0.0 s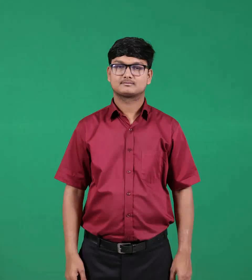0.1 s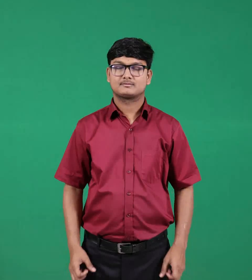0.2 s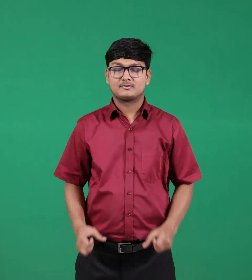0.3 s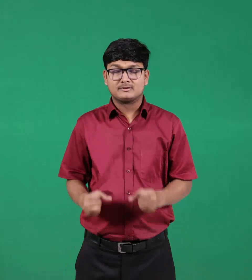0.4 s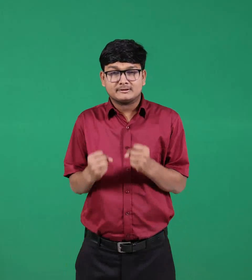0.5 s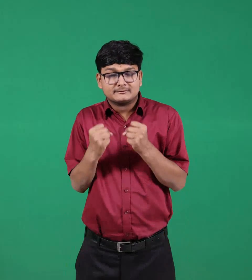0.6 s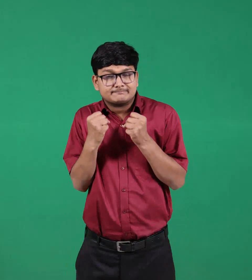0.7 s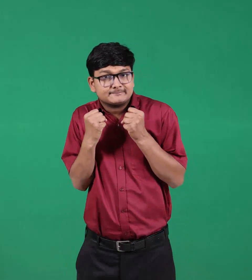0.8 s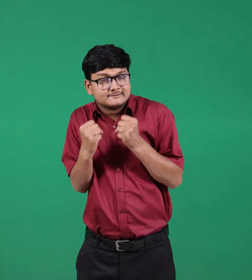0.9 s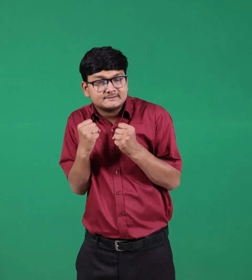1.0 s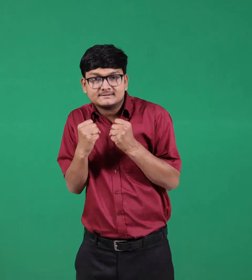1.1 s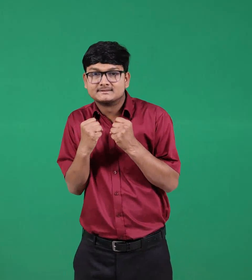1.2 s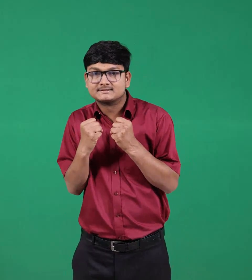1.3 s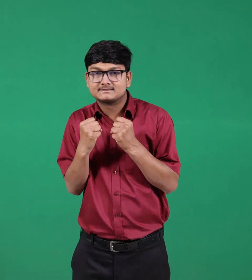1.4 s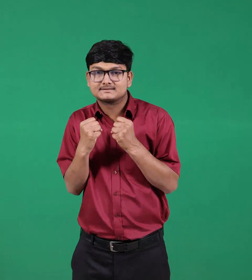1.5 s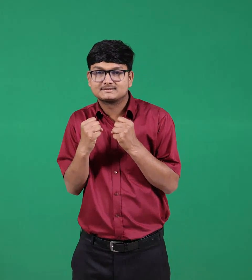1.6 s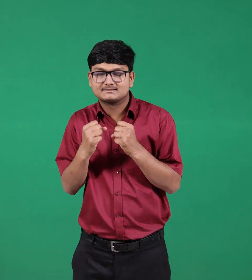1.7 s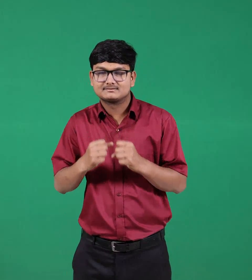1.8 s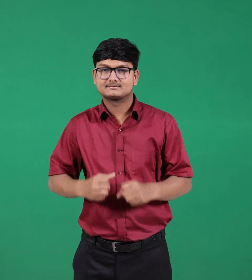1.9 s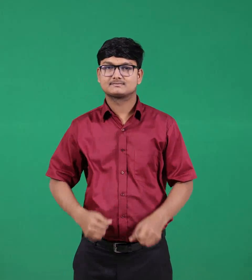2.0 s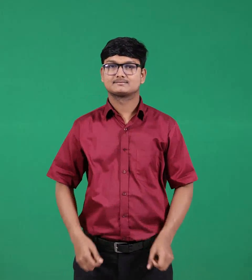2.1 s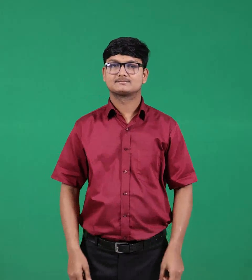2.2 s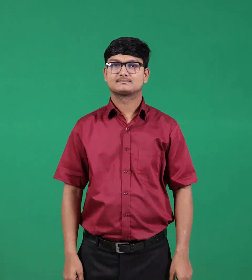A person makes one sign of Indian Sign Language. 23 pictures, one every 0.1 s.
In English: difficult & hard
